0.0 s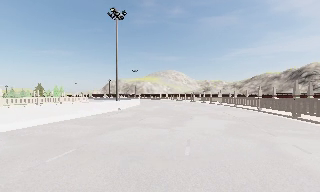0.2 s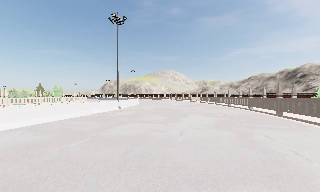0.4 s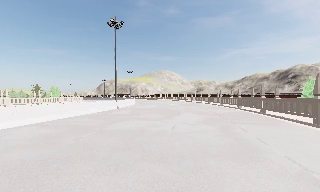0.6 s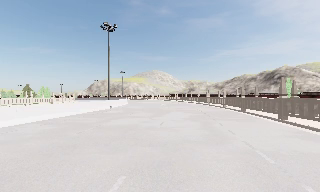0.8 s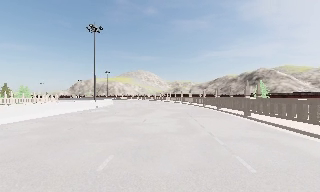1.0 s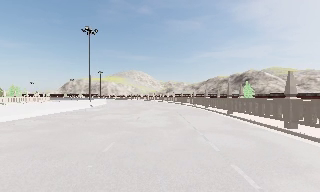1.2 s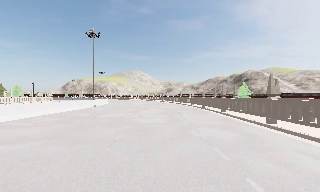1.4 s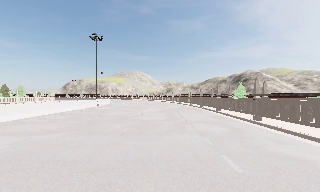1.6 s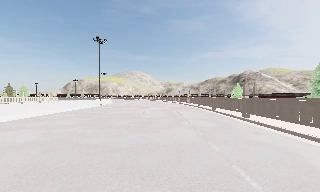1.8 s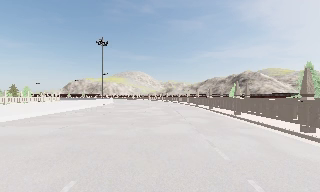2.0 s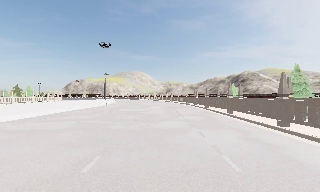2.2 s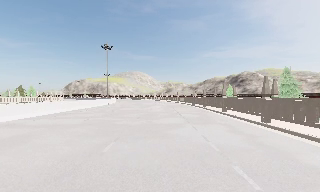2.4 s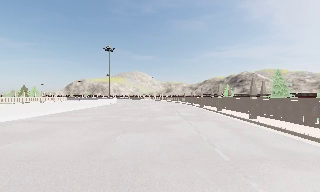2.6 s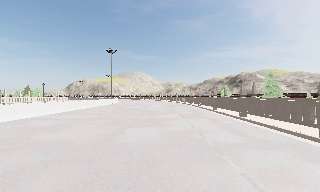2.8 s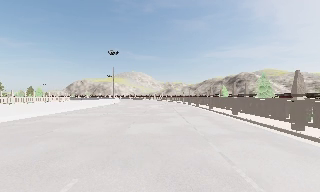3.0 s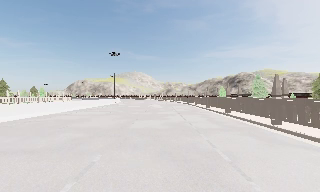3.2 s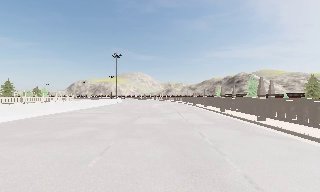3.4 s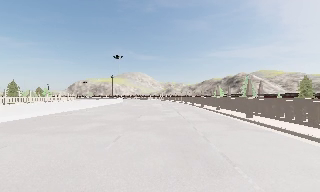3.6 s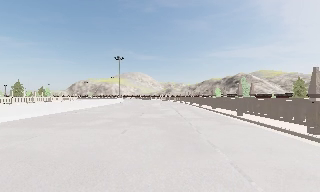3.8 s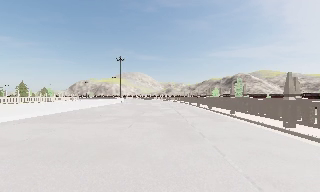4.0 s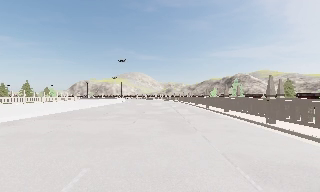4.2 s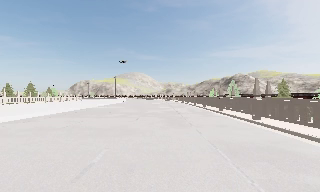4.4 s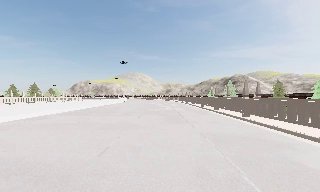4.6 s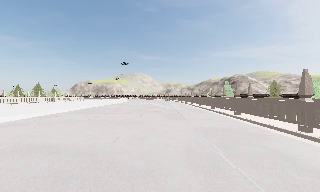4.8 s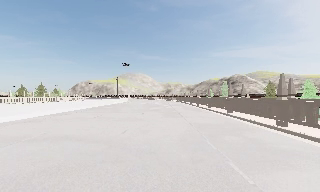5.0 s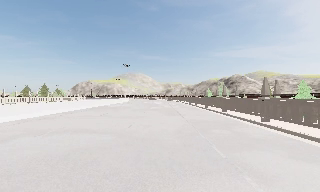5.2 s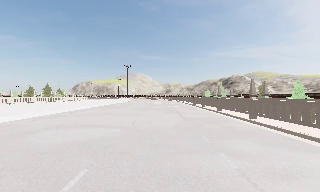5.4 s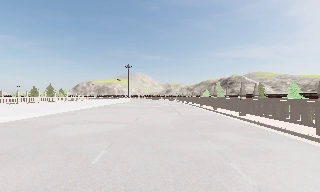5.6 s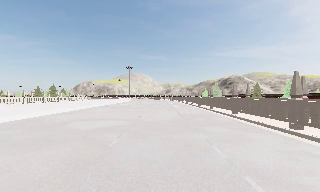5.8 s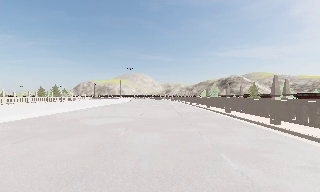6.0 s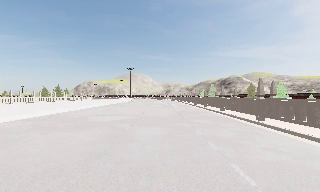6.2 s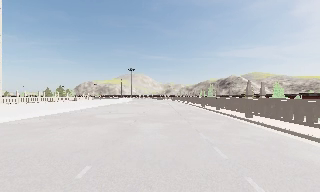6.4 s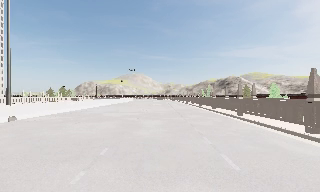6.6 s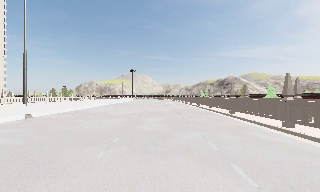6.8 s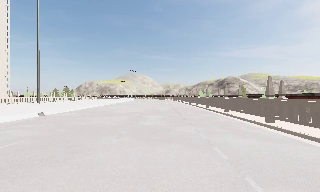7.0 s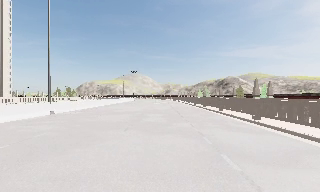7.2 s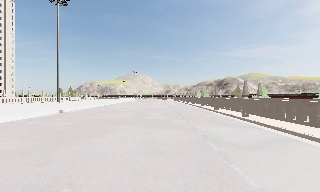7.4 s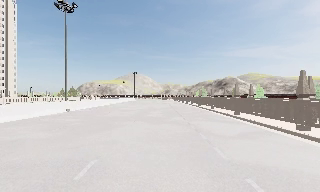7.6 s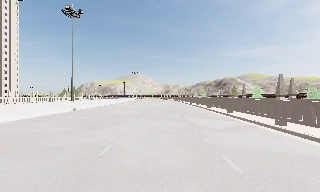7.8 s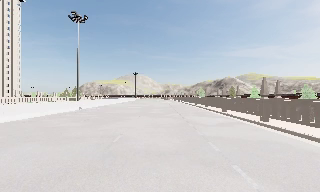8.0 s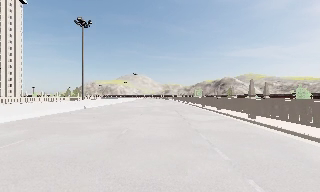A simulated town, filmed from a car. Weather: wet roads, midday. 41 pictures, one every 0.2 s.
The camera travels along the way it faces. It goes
backward.
0.0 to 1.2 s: The camera swings to its right by about 10 degrees, and the scene slides to the left. It travels backward, about 8 m, so what stands in front gets smaller.
1.2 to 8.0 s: The camera travels backward, about 45 m, so what stands in front gets smaller.
The film runs backward here.
